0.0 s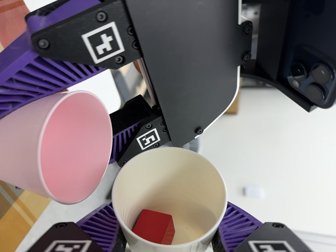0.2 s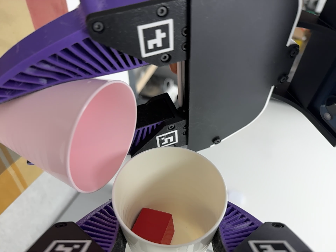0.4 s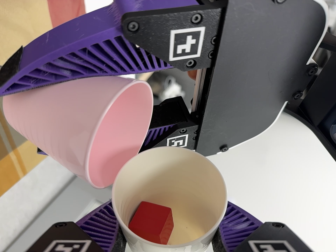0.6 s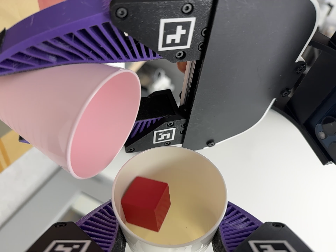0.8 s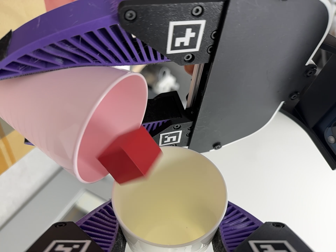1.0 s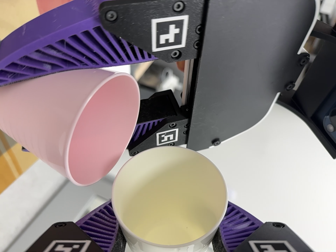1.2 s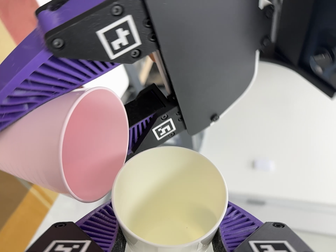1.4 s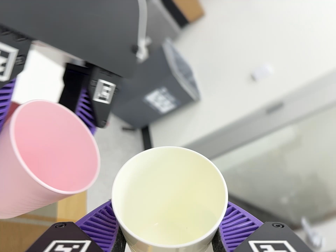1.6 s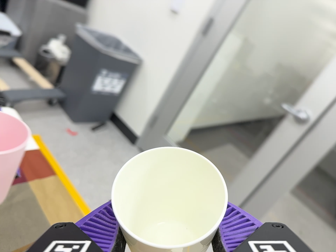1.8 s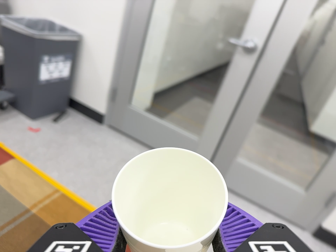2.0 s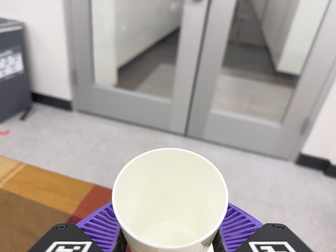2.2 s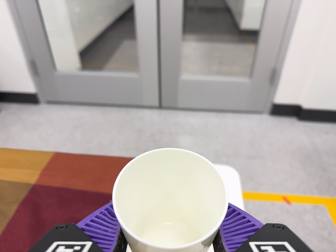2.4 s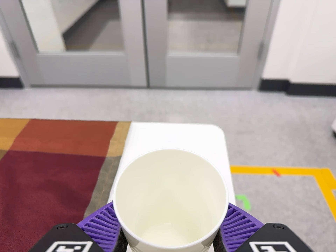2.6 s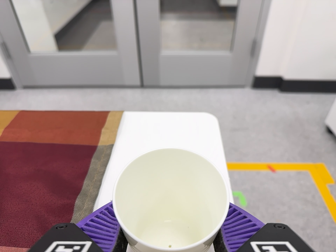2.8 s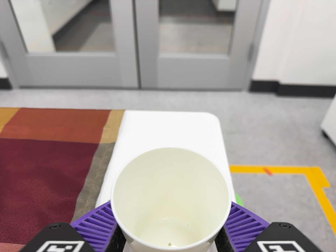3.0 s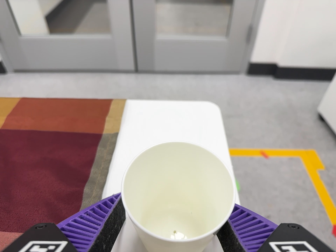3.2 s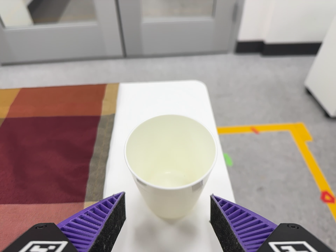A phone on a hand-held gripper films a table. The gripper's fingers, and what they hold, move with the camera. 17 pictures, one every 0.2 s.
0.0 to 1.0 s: The camera rolls about its line of sight by about 15 degrees, and the scene rotates clockwise.
1.0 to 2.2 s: The scene slides to the left, as the camera pans about 15 degrees to its right. It travels to its right and toward the bottom of its view, about 36 cm, so close, fixed things drift to the left. Its aim tips toward the bottom of its view by about 30 degrees, and the scene shifts upward. It rolls about its line of sight by about 125 degrees, and the scene rotates counterclockwise.
2.2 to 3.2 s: The camera travels toward the bottom of its view, about 6 cm, so close, fixed things drift upward. Its aim tips toward the bottom of its view by about 10 degrees, and the scene shifts upward.
The film runs forward here.
